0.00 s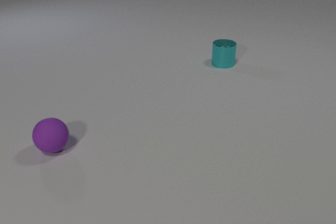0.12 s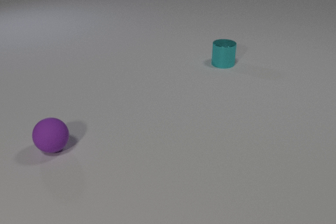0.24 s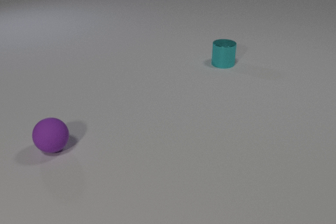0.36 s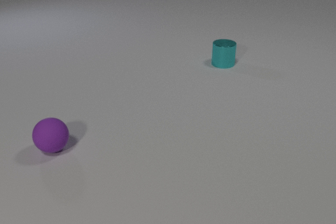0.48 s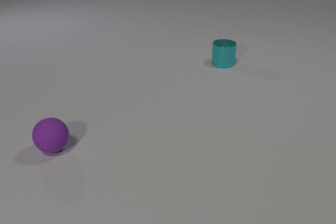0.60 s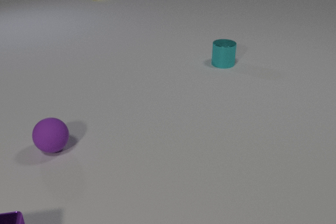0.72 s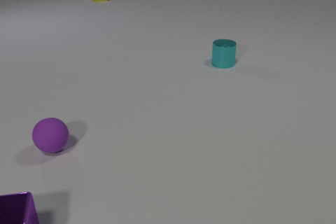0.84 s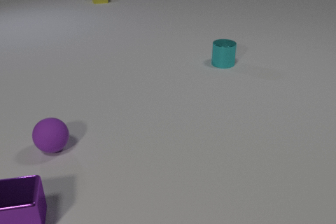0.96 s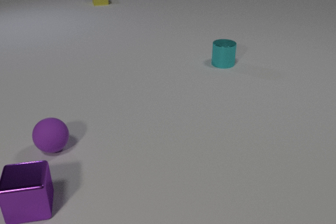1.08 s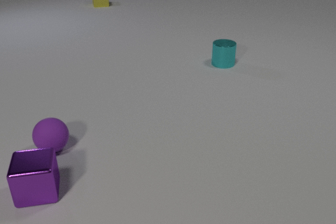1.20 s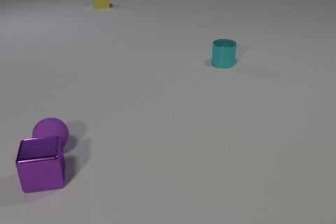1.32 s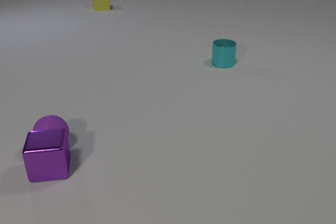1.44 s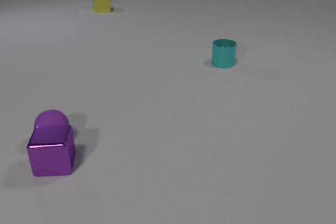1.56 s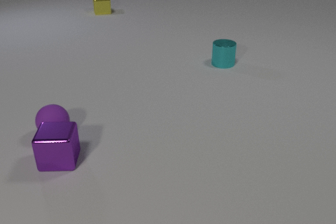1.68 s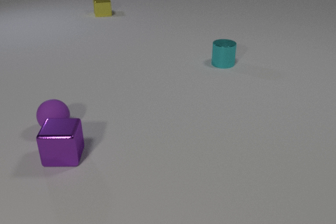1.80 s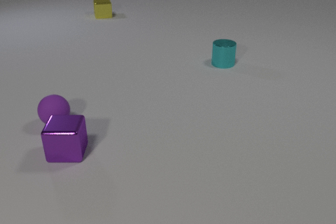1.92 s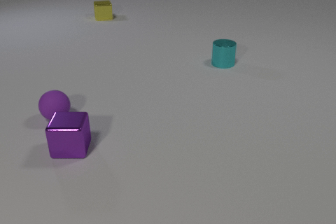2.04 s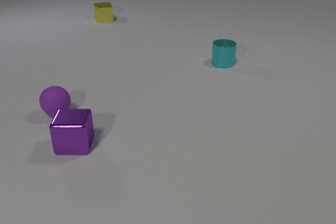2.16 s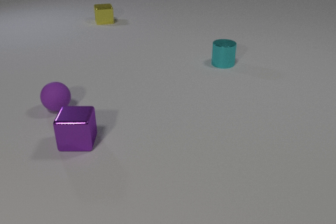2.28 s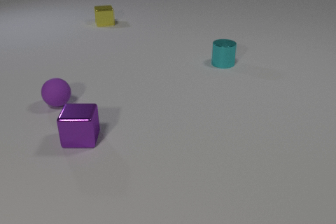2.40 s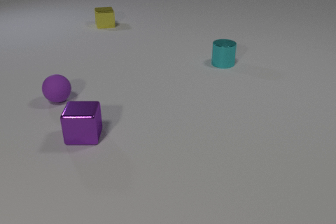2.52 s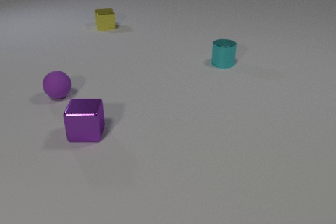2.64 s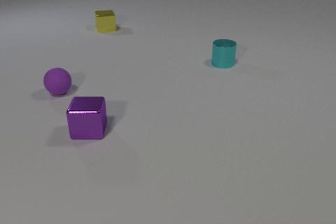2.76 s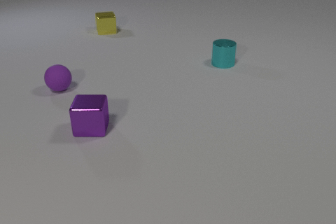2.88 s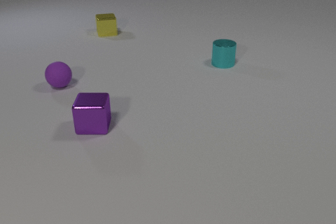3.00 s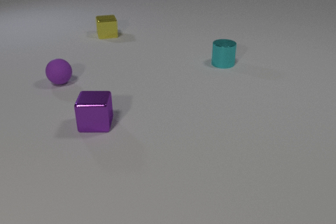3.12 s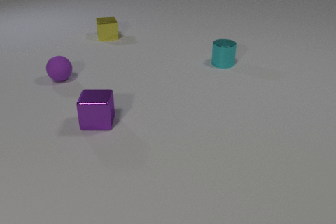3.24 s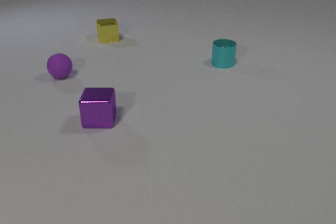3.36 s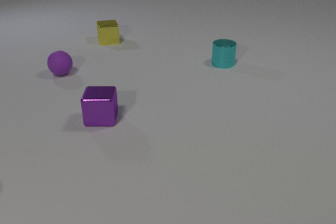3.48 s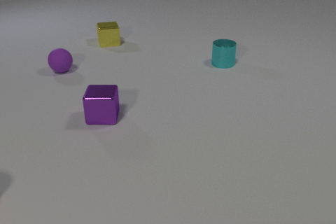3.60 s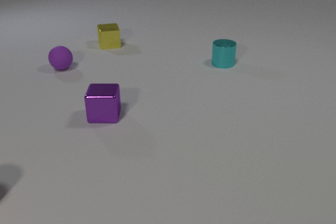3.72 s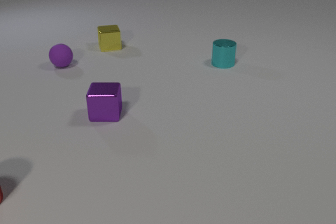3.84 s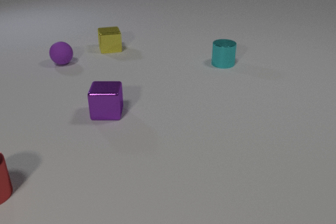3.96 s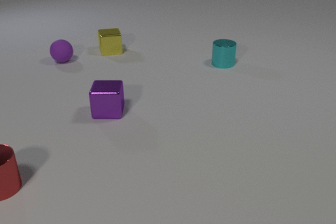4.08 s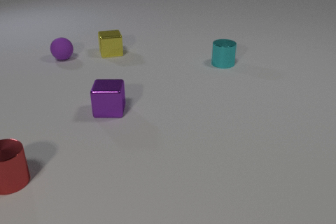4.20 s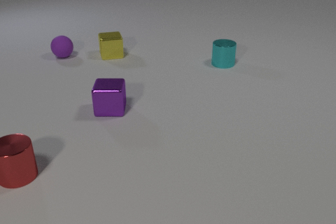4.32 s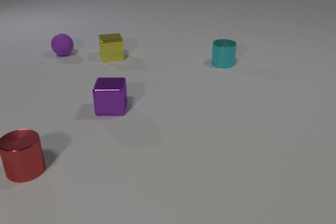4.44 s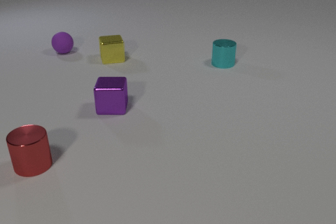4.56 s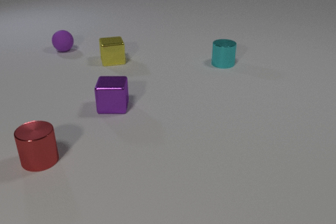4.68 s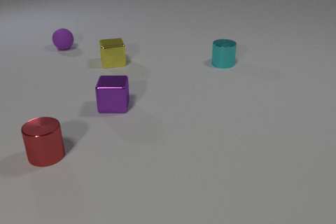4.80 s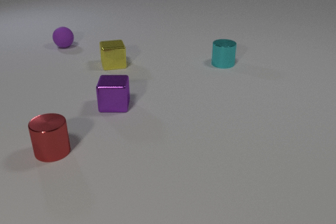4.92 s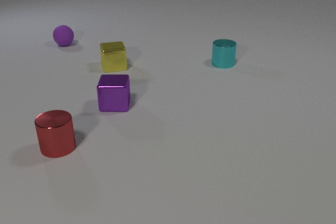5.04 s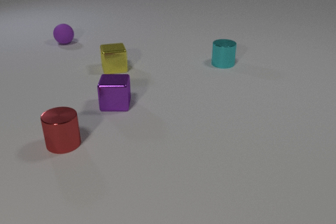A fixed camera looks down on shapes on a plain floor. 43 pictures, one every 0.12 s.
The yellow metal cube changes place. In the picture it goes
toward the camera.
The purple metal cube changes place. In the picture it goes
away from the camera.
0.00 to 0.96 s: The purple metal cube comes in at the bottom edge, slides away from the camera and to the right. The yellow metal cube comes in at the top edge, slides toward the camera.
0.96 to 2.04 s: The purple metal cube slides away from the camera and to the right. The purple rubber sphere rolls away from the camera. The yellow metal cube slides toward the camera. The purple metal cube and the purple rubber sphere collide.
2.04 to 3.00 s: The purple metal cube slides away from the camera and to the right. The purple rubber sphere rolls away from the camera. The yellow metal cube slides toward the camera.
3.00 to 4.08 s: The purple metal cube slides away from the camera and to the right. The purple rubber sphere rolls away from the camera. The red metal cylinder comes in at the left edge, slides to the right and away from the camera. The yellow metal cube slides toward the camera.
4.08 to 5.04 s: The purple metal cube slides away from the camera and to the right. The purple rubber sphere rolls away from the camera. The red metal cylinder slides to the right and away from the camera. The yellow metal cube slides toward the camera.
How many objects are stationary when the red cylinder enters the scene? 1.
What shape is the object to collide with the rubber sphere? cube.
What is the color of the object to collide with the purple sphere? purple.
